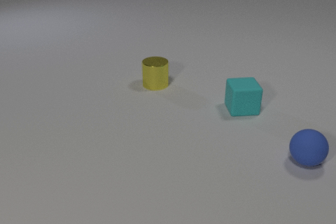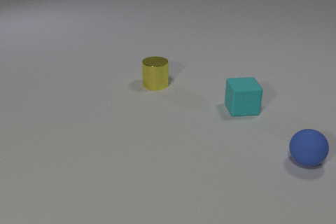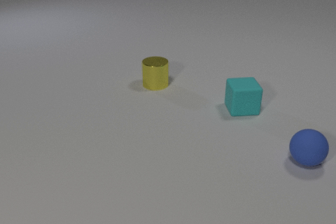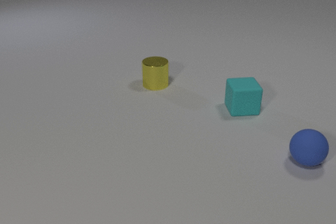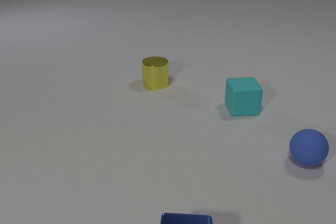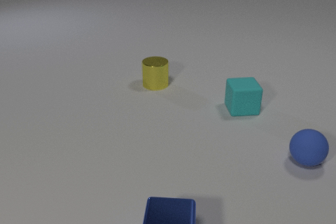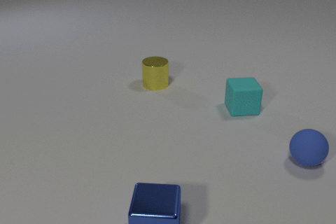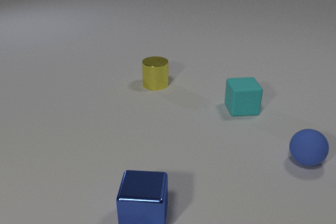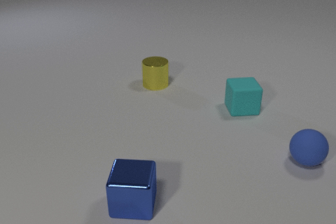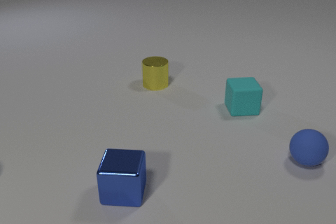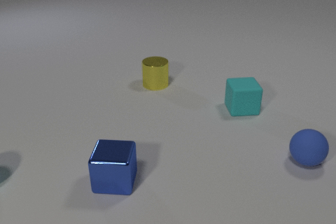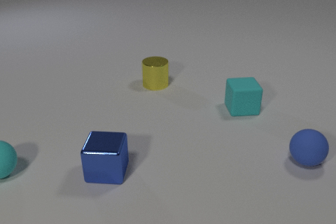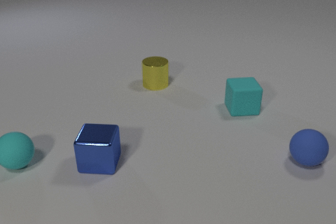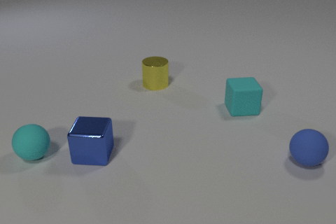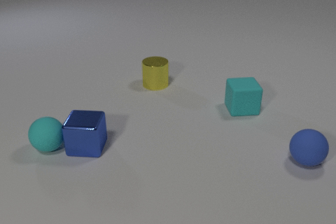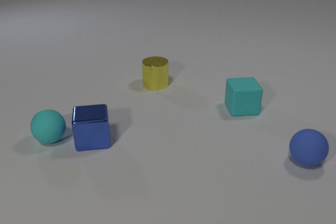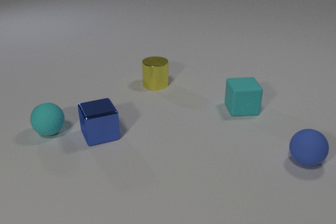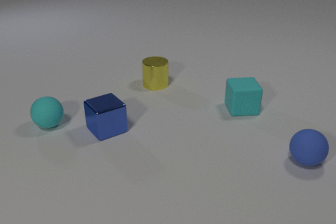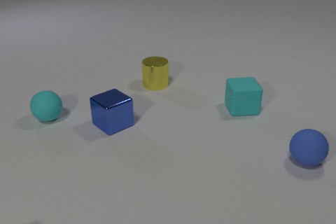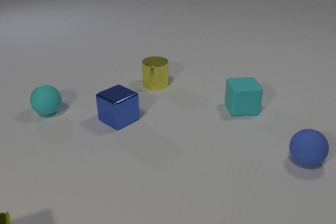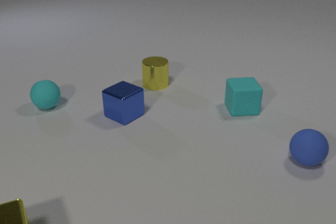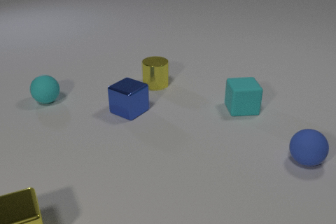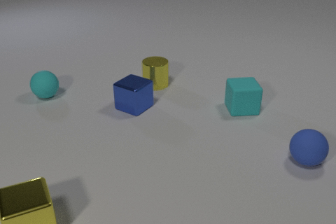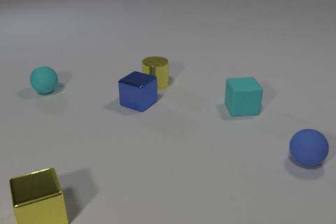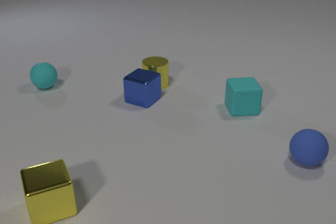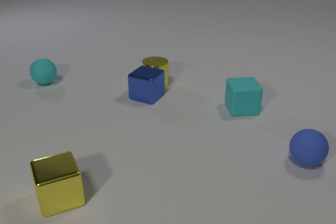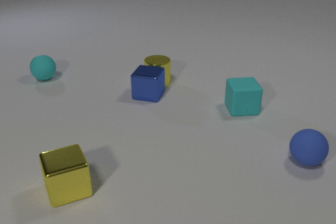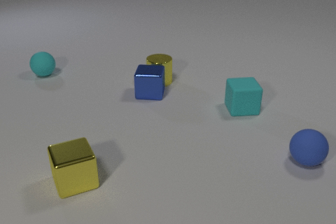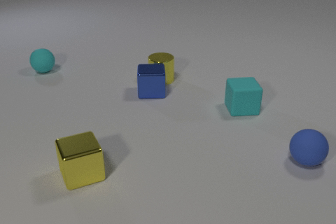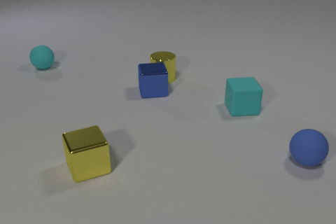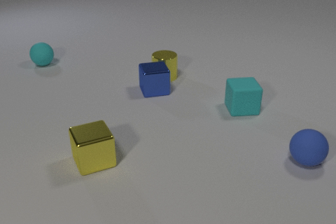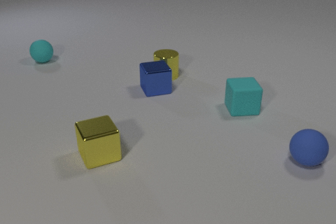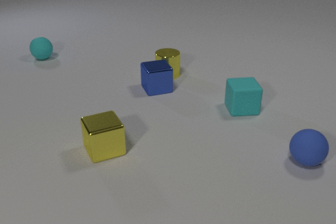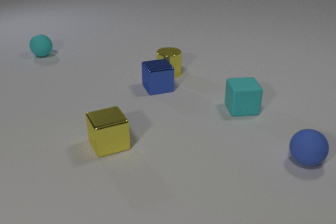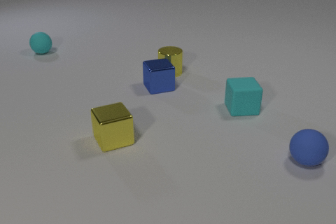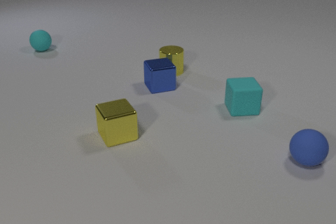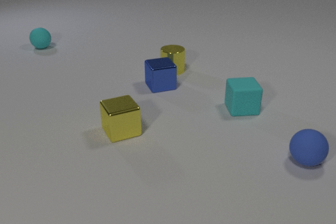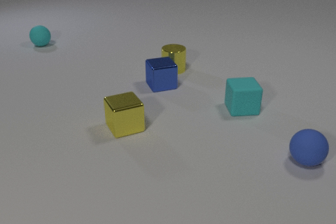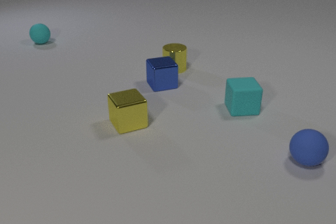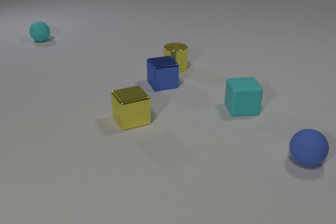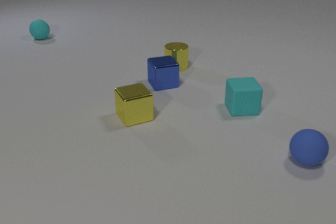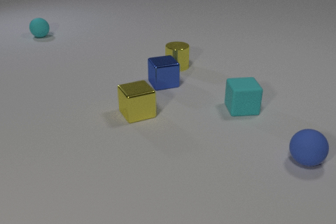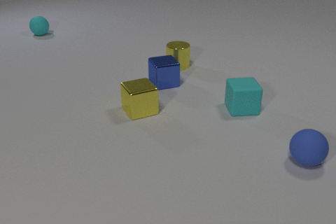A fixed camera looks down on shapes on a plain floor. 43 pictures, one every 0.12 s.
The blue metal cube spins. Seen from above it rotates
counterclockwise.
The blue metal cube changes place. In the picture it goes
away from the camera.
0.00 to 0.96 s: The blue metal cube comes in at the bottom edge, slides away from the camera and to the left.
0.96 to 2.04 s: The blue metal cube slides away from the camera, spins counterclockwise seen from above by about 45 degrees, its near face sliding to the right. The cyan rubber sphere comes in at the left edge, rolls away from the camera and to the right. The blue metal cube and the cyan rubber sphere collide.
2.04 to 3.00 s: The blue metal cube slides away from the camera and to the right, spins so that its near face slides to the right, counterclockwise seen from above. The cyan rubber sphere rolls away from the camera. The yellow metal cube comes in at the bottom edge, slides away from the camera and to the right. The blue metal cube and the yellow metal cylinder collide.
3.00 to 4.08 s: The blue metal cube slides away from the camera and to the right, spins counterclockwise seen from above by about 45 degrees, its near face sliding to the right. The cyan rubber sphere rolls away from the camera. The yellow metal cylinder slides away from the camera and to the right. The yellow metal cube slides away from the camera and to the right.
4.08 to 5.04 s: The blue metal cube slides away from the camera. The cyan rubber sphere rolls away from the camera. The yellow metal cylinder slides away from the camera and to the right. The yellow metal cube slides away from the camera and to the right.
What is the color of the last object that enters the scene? yellow.
Are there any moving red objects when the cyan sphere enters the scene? no.
Are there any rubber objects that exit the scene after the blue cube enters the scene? no.
